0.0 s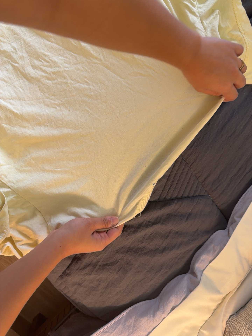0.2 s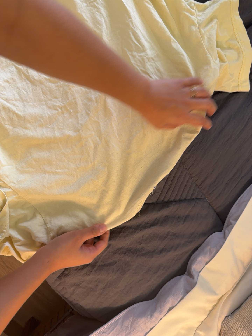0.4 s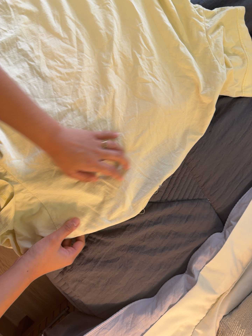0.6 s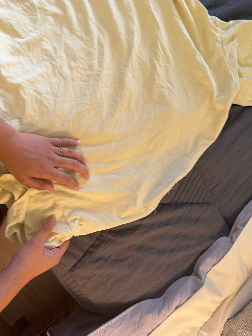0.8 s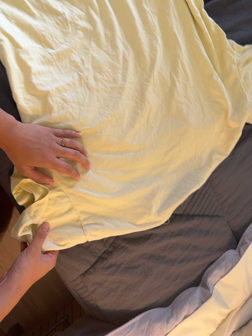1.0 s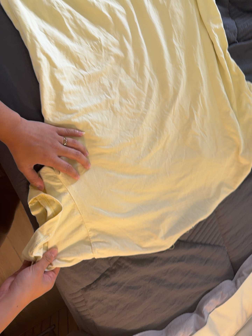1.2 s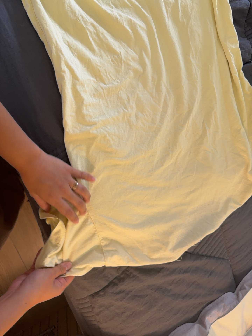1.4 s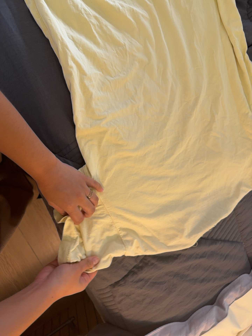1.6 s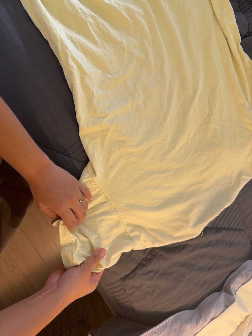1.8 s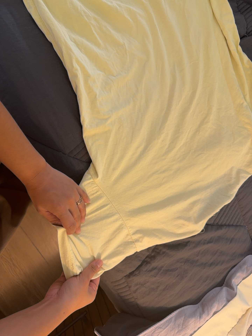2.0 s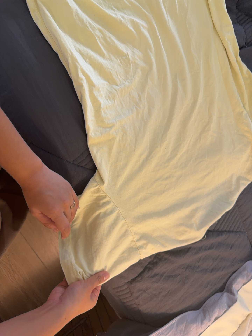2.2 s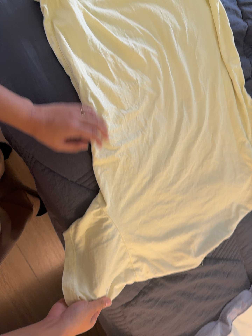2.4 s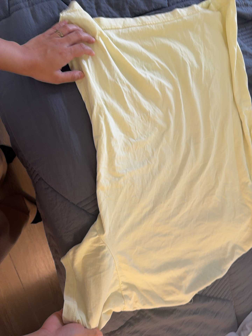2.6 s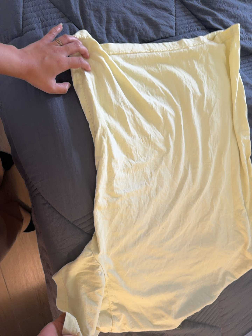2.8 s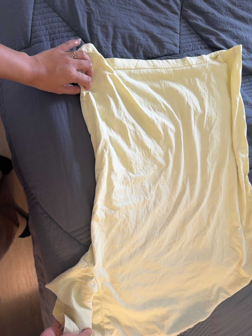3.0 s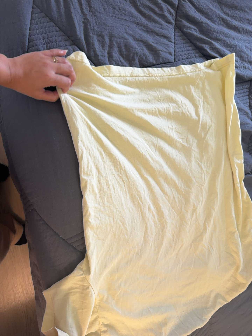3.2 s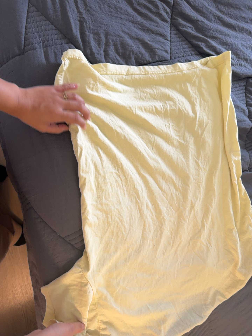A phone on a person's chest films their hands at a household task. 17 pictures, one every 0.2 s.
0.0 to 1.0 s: The camera travels to its left and backward, about 16 cm. Its aim tips toward the top of its view by about 10 degrees, and the scene shifts downward. It rolls about its line of sight by about 15 degrees, and the scene rotates clockwise.
1.0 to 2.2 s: The camera travels to its left and toward the top of its view, about 12 cm, so close, fixed things drift to the right.
2.2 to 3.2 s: The camera travels toward the top of its view, about 7 cm, so close, fixed things drift downward. Its aim tips toward the top of its view by about 10 degrees, and the scene shifts downward. It rolls about its line of sight by about 15 degrees, and the scene rotates clockwise.
The film runs forward here.
